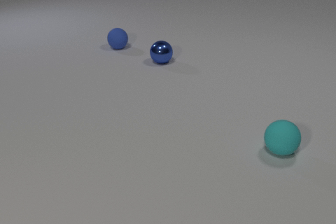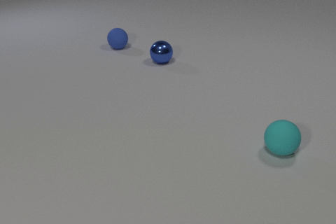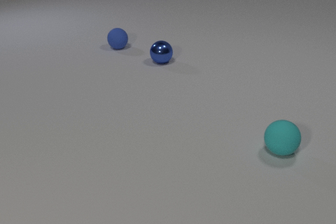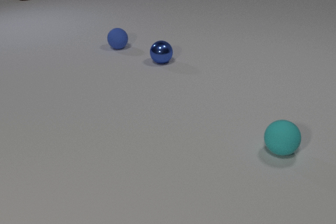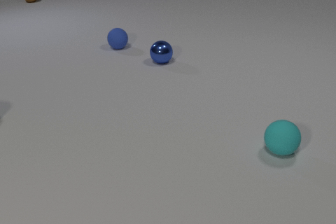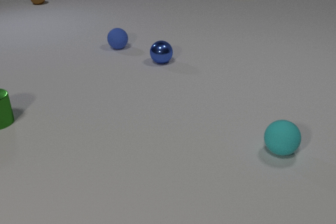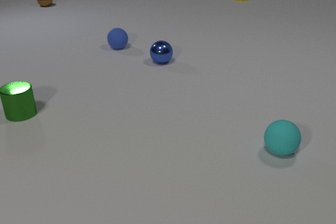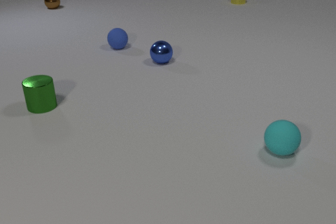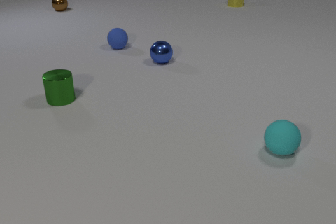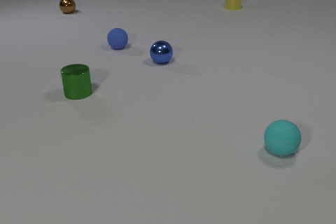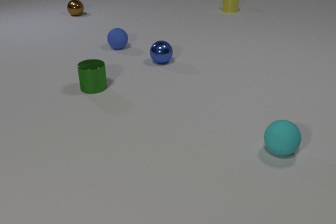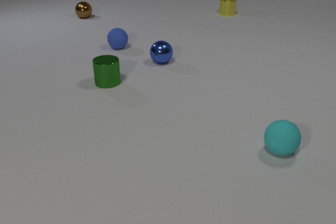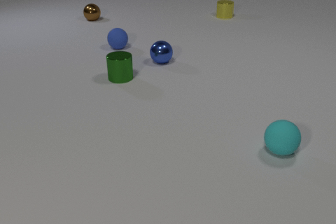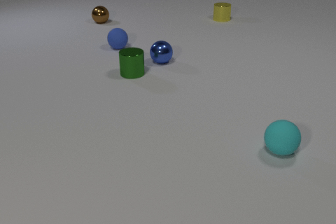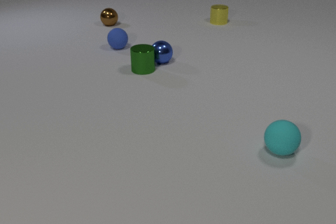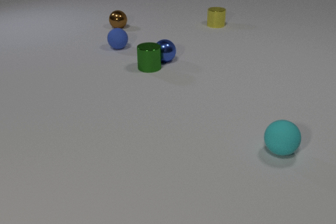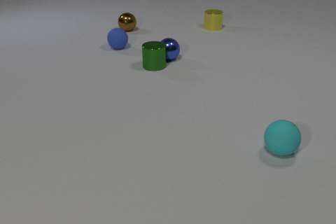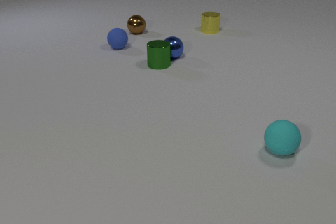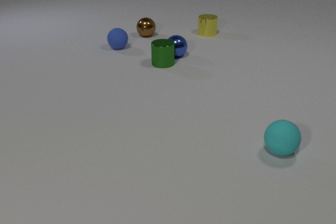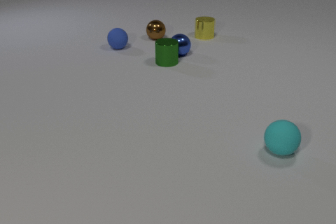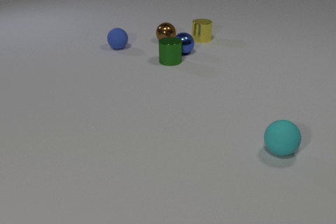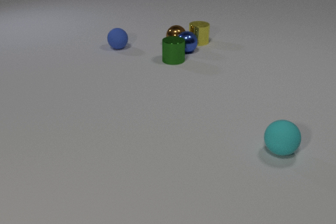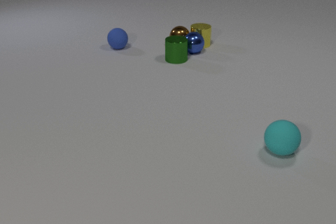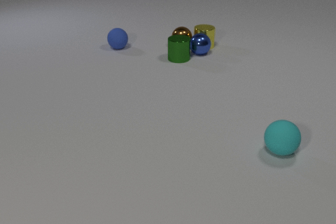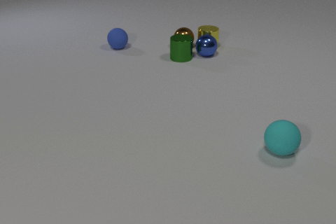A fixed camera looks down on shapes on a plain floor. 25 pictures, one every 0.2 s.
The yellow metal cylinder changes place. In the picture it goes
toward the camera.
The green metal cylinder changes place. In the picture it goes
to the right.
0.0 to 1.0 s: The green metal cylinder comes in at the left edge, slides to the right. The brown metal sphere comes in at the top edge, rolls toward the camera and to the right. The yellow metal cylinder comes in at the top edge, slides toward the camera.
1.0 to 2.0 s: The green metal cylinder slides to the right and away from the camera. The brown metal sphere rolls toward the camera and to the right. The yellow metal cylinder slides toward the camera.
2.0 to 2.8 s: The green metal cylinder slides to the right and away from the camera. The brown metal sphere rolls toward the camera and to the right. The yellow metal cylinder slides toward the camera.
2.8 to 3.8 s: The green metal cylinder slides to the right and away from the camera. The blue metal sphere rolls away from the camera and to the right. The brown metal sphere rolls toward the camera and to the right. The yellow metal cylinder slides toward the camera. The green metal cylinder and the blue metal sphere collide.
3.8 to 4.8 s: The green metal cylinder slides to the right and away from the camera. The blue metal sphere rolls to the right. The brown metal sphere rolls to the right and toward the camera. The yellow metal cylinder slides toward the camera. The blue metal sphere and the brown metal sphere collide. The brown metal sphere and the yellow metal cylinder collide. The blue metal sphere and the yellow metal cylinder collide.
What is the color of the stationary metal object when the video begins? blue.
Are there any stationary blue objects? yes.
What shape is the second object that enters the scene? cylinder.
